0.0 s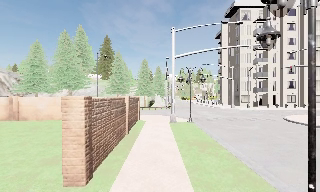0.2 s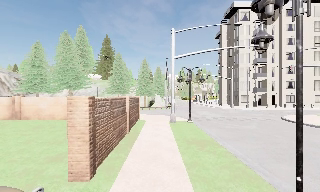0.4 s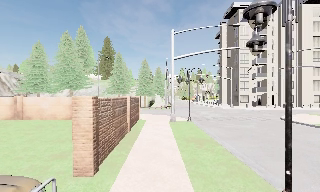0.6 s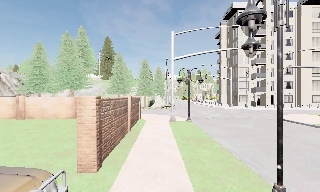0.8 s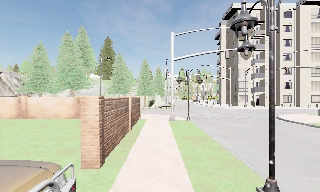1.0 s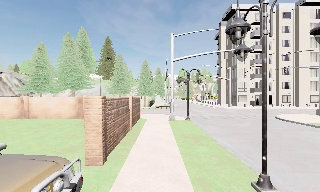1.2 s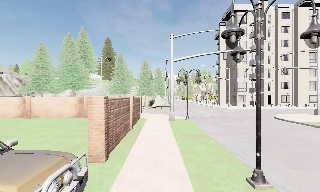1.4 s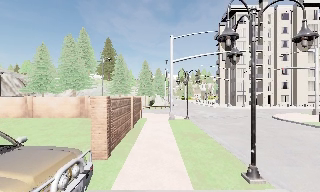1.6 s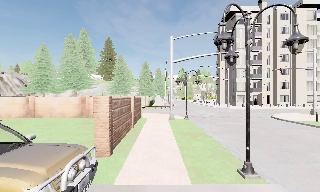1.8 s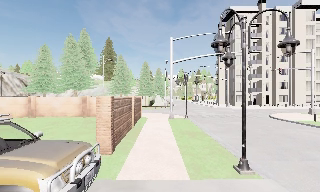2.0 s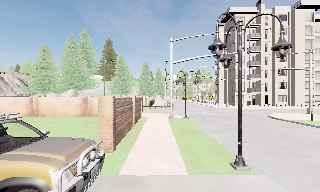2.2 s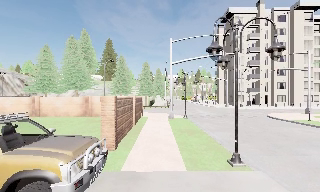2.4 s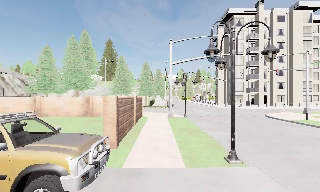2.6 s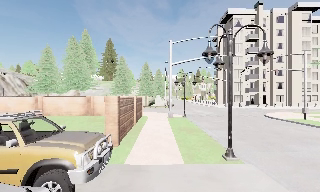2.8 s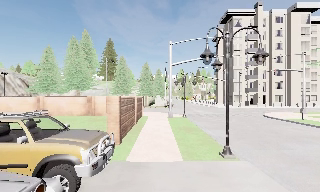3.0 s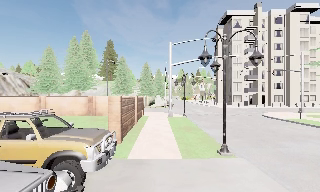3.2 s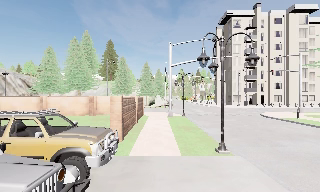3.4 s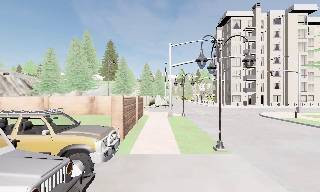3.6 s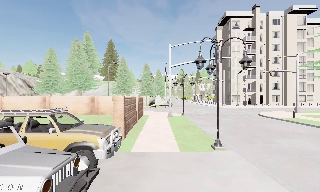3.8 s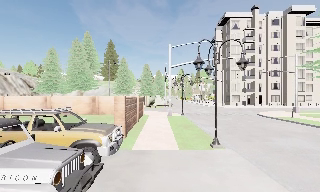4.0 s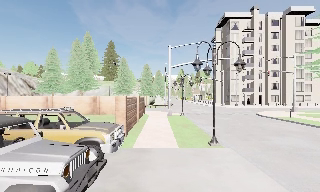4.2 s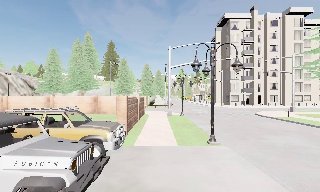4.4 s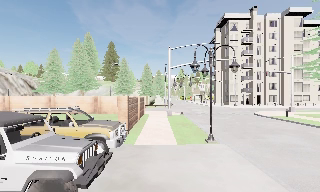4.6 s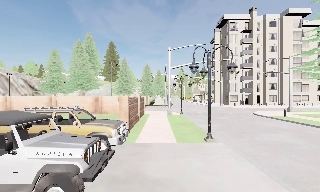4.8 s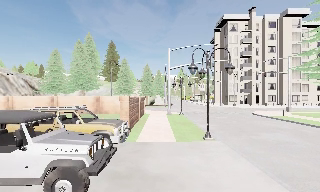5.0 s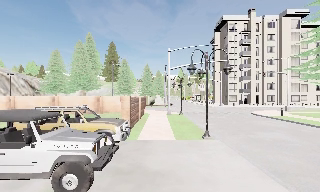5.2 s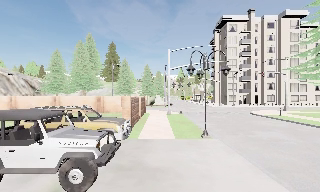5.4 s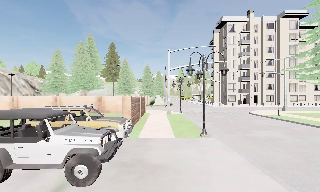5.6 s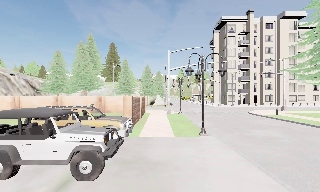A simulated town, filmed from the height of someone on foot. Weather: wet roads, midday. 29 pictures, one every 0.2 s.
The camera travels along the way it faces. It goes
backward.
0.0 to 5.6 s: The camera travels backward, about 7 m, so what stands in front gets smaller.
The film runs backward here.
